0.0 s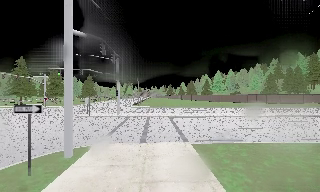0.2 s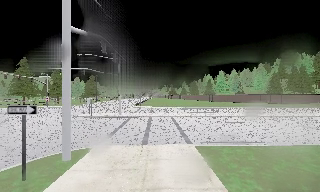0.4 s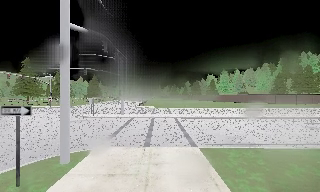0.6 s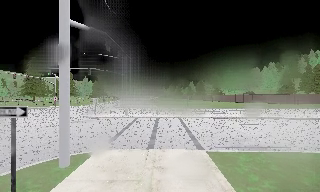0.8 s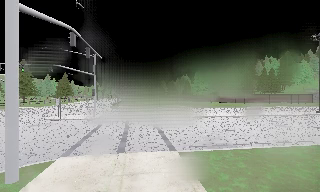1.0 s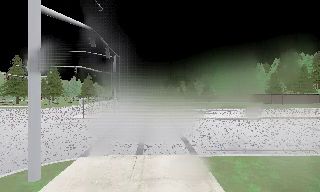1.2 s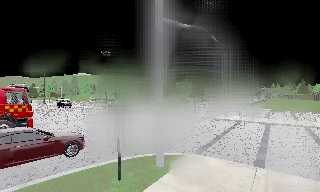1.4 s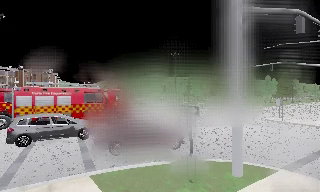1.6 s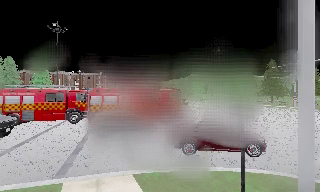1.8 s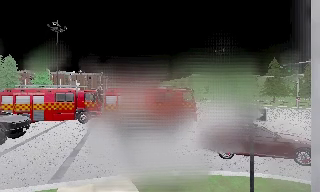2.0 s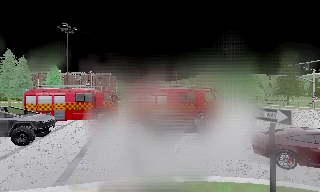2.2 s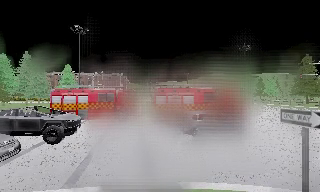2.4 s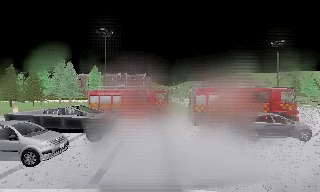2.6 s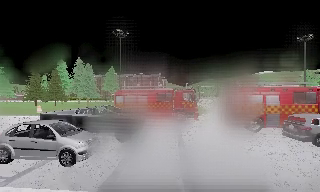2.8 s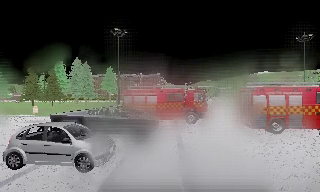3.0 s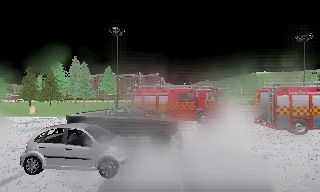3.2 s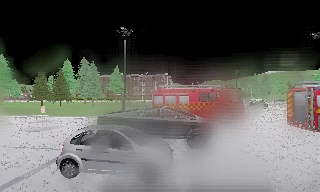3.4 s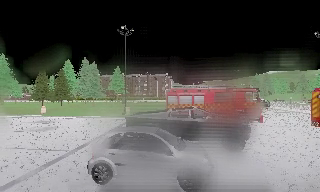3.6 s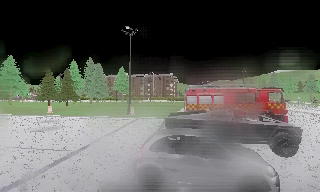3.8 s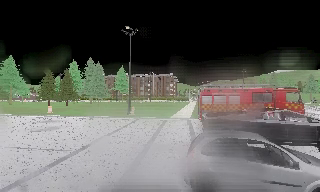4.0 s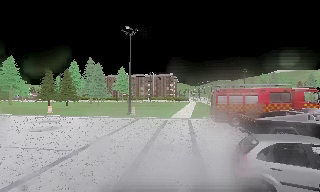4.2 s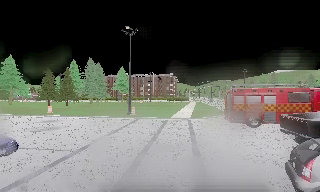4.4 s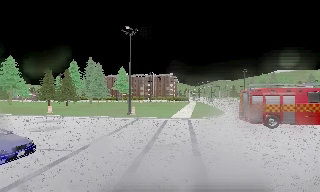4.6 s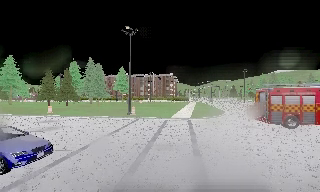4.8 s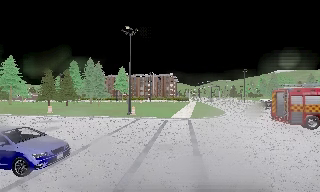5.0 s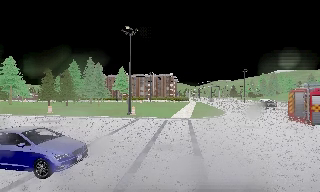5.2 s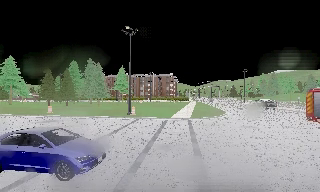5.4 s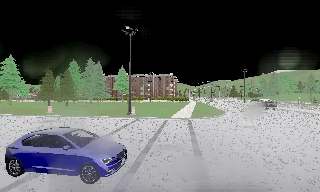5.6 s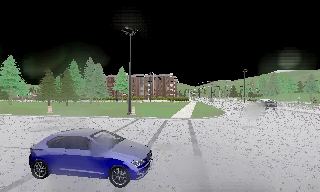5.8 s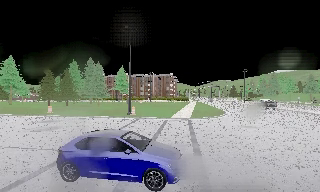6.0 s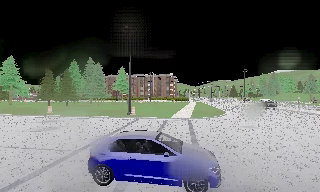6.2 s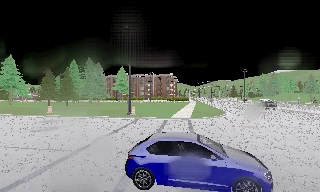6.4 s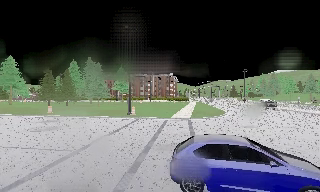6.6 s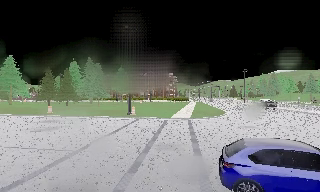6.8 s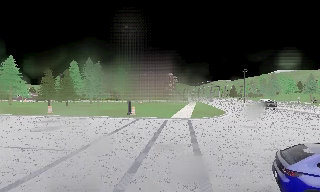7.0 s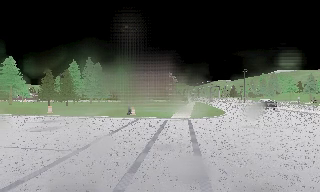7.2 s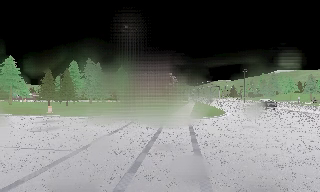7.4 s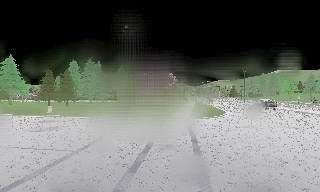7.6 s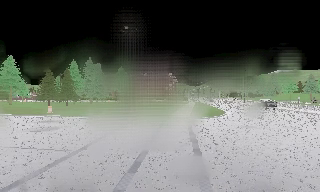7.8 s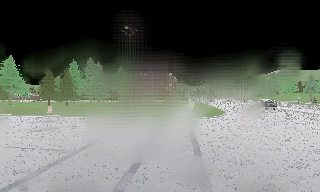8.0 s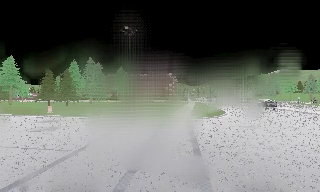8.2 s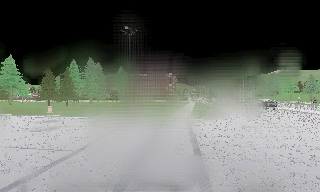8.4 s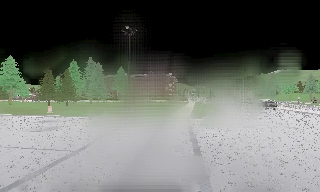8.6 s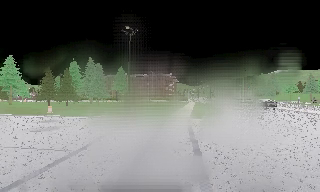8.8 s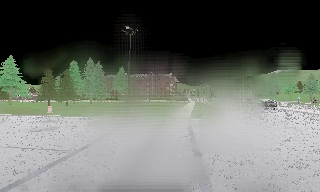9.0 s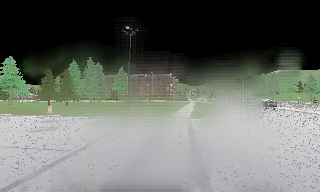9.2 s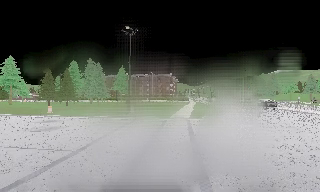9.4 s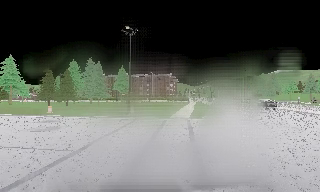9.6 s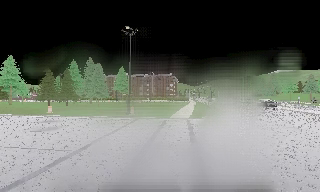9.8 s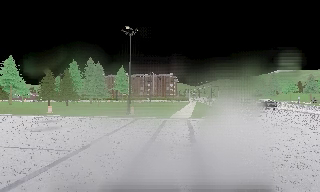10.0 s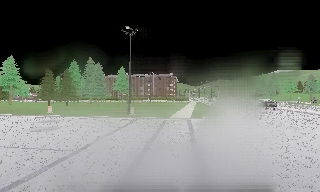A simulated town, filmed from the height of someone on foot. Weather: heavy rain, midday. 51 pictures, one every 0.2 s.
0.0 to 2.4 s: The camera pans to its left, which is counterclockwise from overhead, by about 90 degrees. It travels forward, about 4 m.
2.4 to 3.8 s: The camera travels forward, about 1.5 m, so what stands in front looms larger. It loses speed.
3.8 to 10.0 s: The camera keeps its place and its aim.
The film runs forward here.
